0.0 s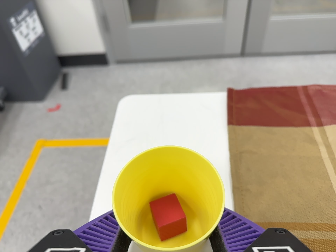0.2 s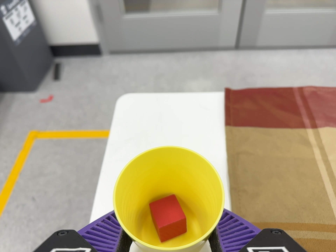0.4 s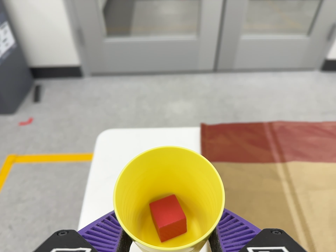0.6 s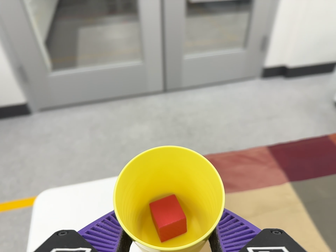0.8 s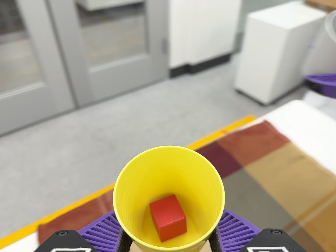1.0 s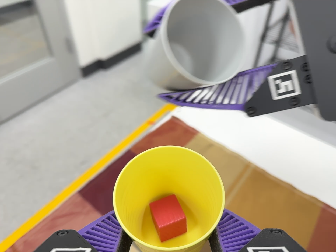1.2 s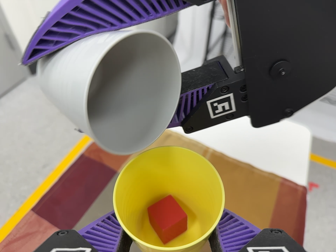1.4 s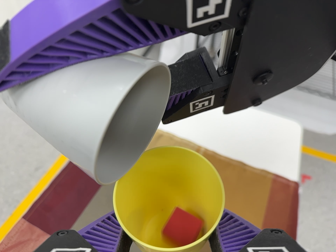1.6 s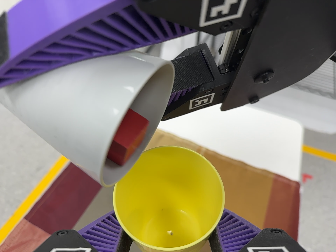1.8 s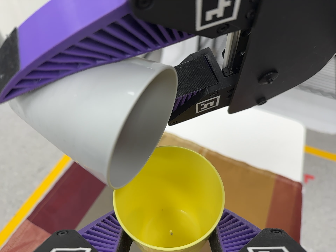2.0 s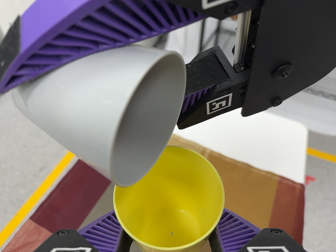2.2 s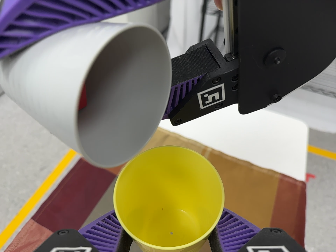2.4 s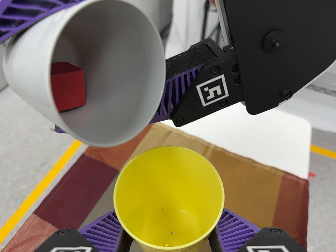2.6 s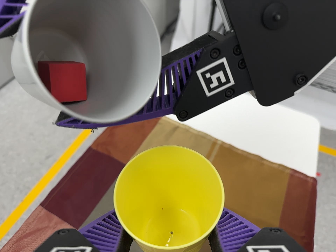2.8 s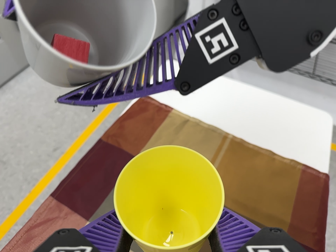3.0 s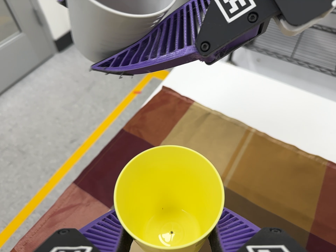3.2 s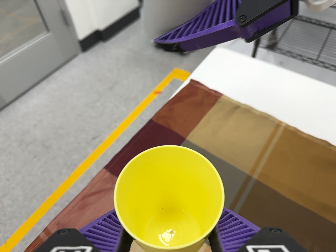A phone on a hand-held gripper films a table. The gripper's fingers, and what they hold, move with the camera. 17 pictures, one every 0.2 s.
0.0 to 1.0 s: The camera swings to its right by about 45 degrees, and the scene slides to the left. It travels toward the top of its view and to its right, about 24 cm, so close, fixed things drift downward. It rolls about its line of sight by about 35 degrees, and the scene rotates counterclockwise.
1.0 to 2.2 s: The camera rolls about its line of sight by about 10 degrees, and the scene rotates counterclockwise.
2.2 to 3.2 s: The camera travels to its left, about 8 cm, so close, fixed things drift to the right.
The film runs backward here.
